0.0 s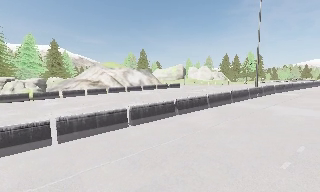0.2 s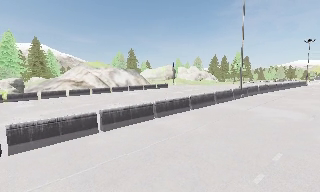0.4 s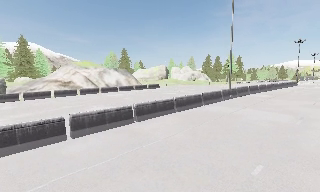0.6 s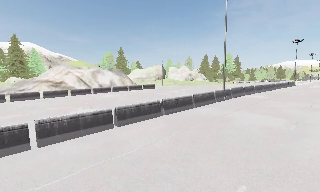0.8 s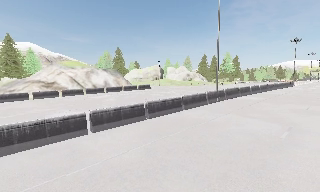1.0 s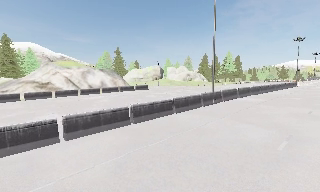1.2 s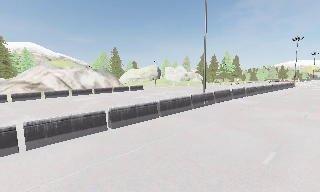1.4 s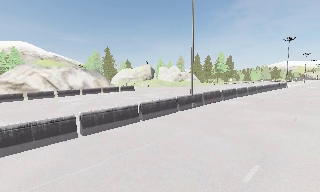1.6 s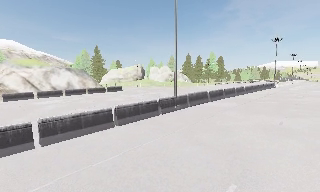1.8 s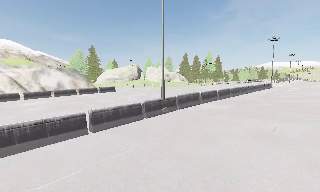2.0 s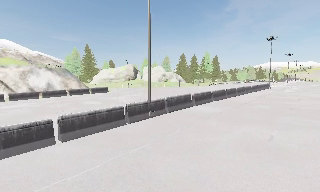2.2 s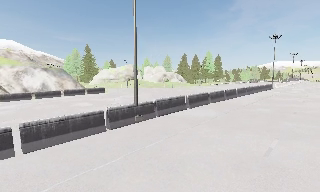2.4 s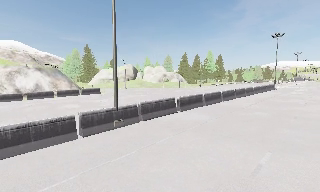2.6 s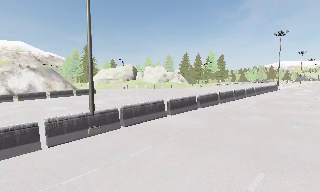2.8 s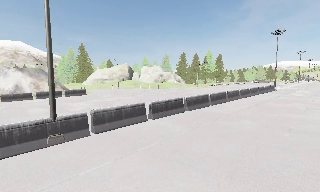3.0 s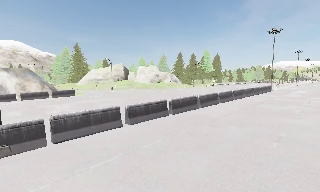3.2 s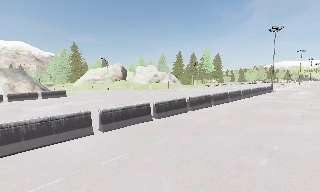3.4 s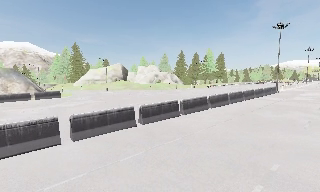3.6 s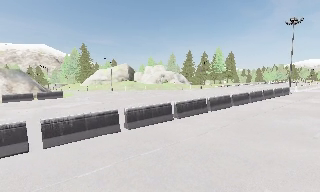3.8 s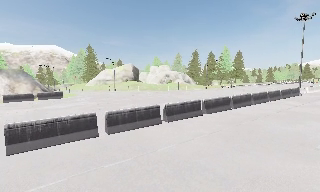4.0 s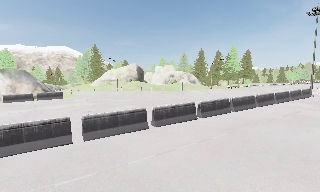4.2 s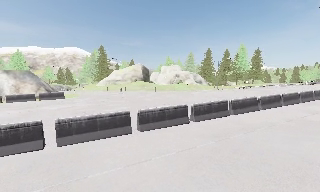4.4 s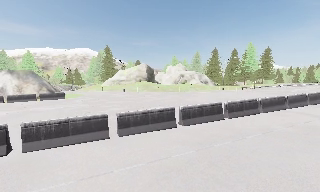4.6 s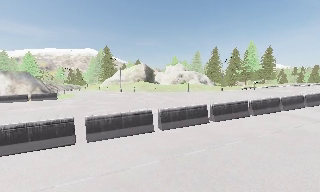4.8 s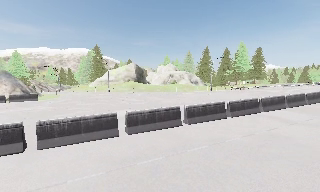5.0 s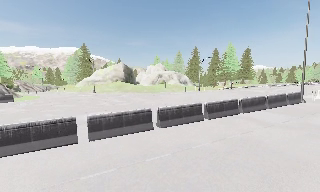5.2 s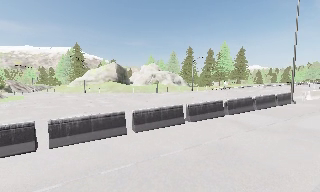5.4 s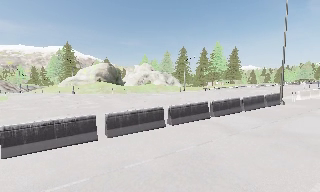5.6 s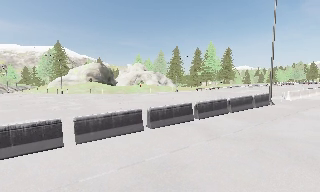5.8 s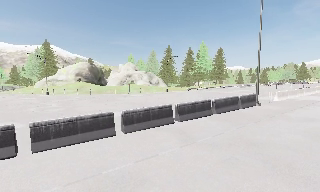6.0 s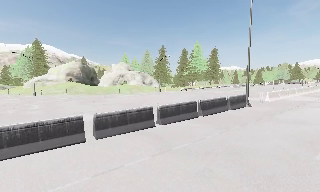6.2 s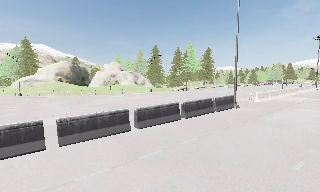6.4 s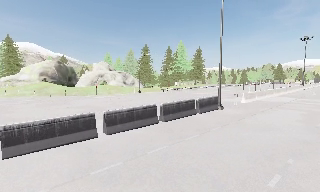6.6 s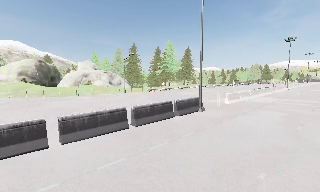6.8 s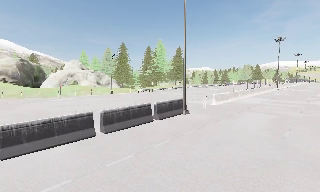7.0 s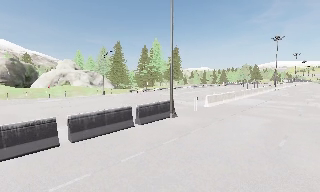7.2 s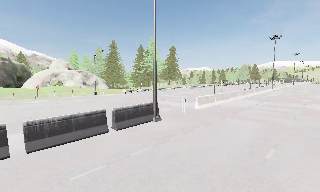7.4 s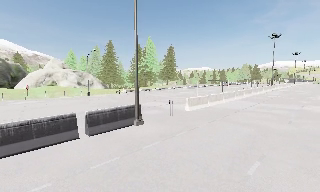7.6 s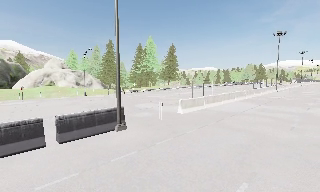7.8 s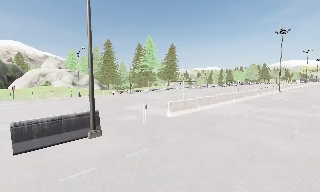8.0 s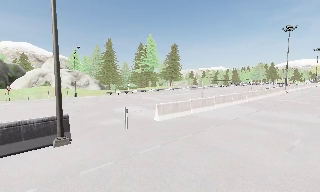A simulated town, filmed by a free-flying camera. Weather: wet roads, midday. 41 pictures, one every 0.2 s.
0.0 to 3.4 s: The camera travels to its right and forward, about 25 m, so close, fixed things drift to the left.
3.4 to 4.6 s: The camera pans to its left, which is counterclockwise from overhead, by about 15 degrees. It travels to its right and forward, about 9 m, so close, fixed things drift to the left.
4.6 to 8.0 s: The camera swings to its right by about 15 degrees, and the scene slides to the left. It travels to its right and forward, about 25 m, so close, fixed things drift to the left.
The film runs forward here.
